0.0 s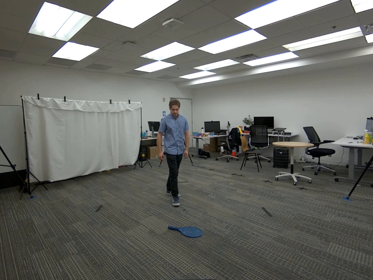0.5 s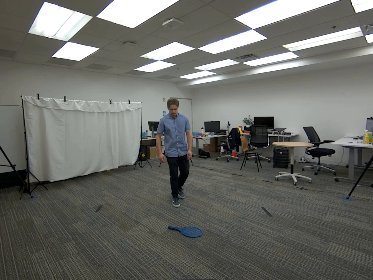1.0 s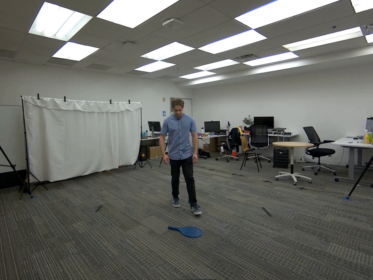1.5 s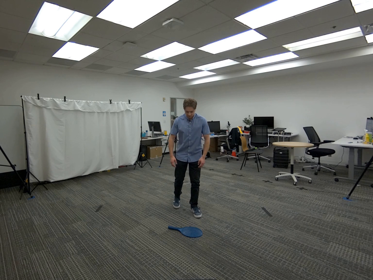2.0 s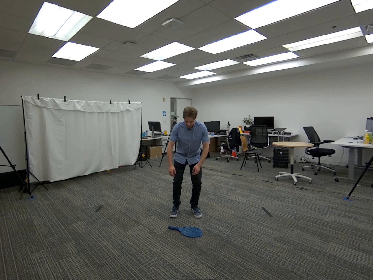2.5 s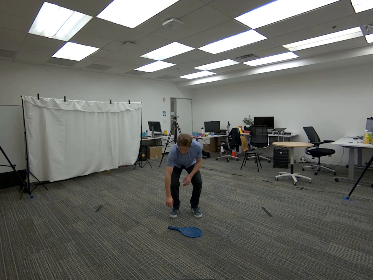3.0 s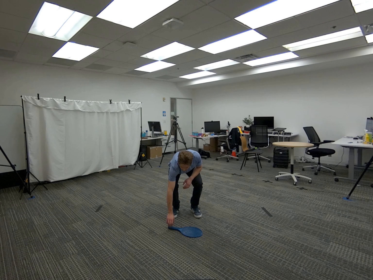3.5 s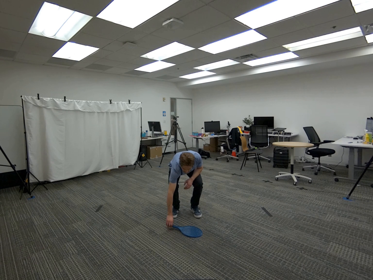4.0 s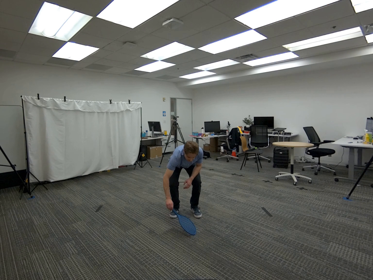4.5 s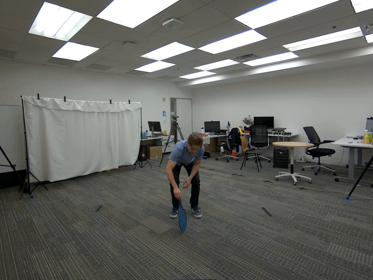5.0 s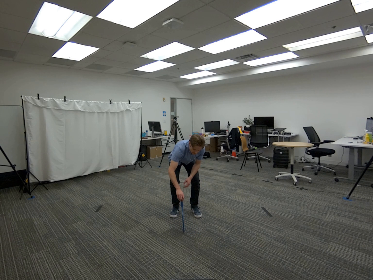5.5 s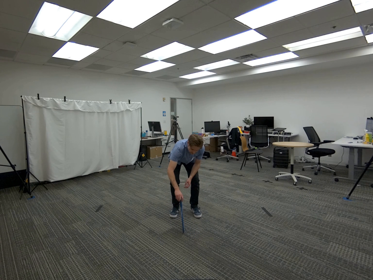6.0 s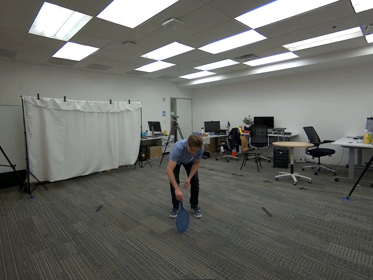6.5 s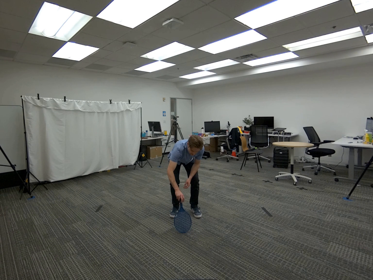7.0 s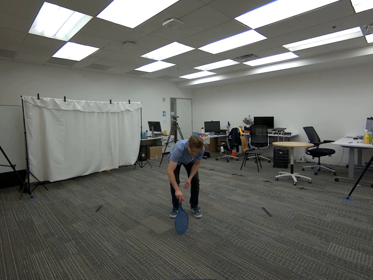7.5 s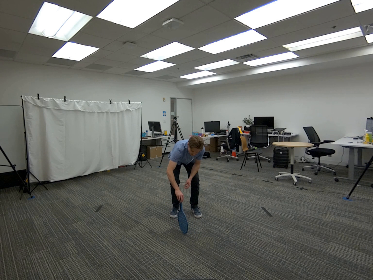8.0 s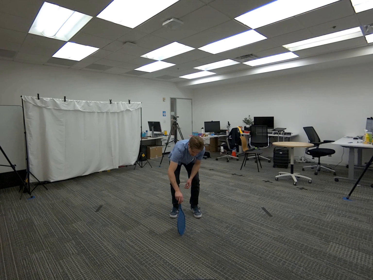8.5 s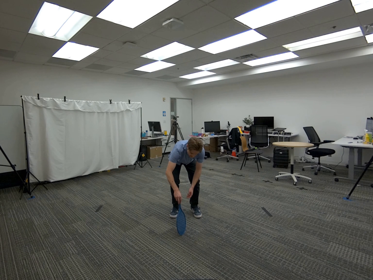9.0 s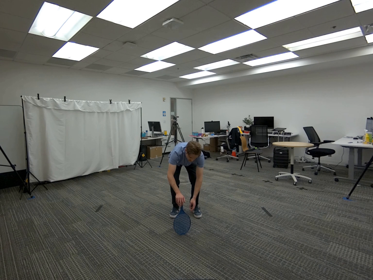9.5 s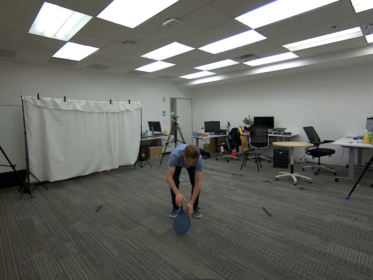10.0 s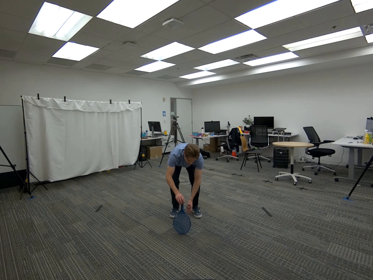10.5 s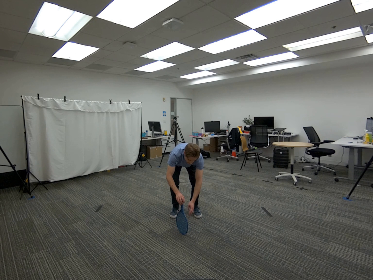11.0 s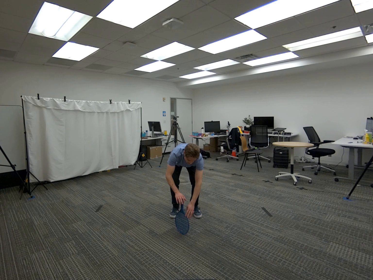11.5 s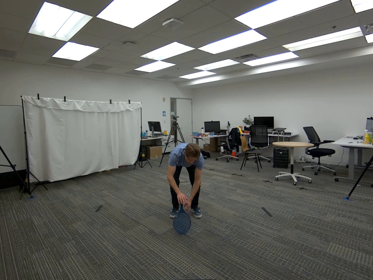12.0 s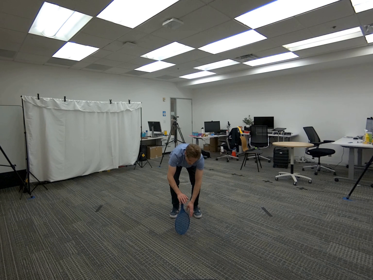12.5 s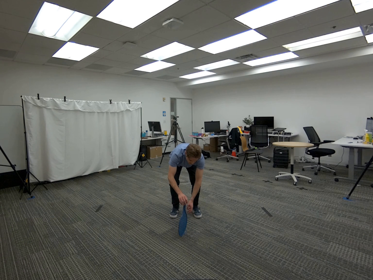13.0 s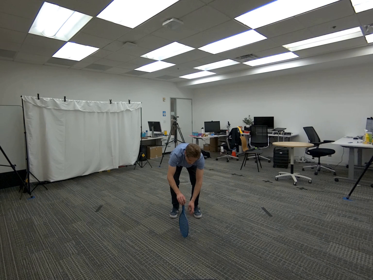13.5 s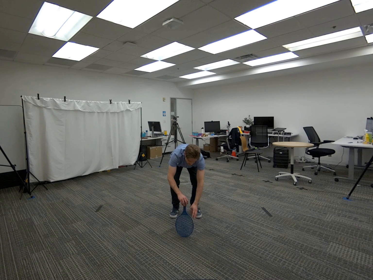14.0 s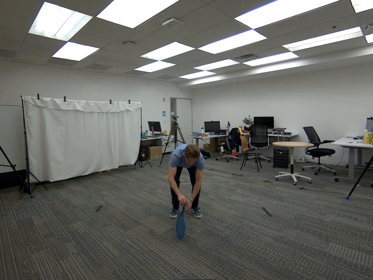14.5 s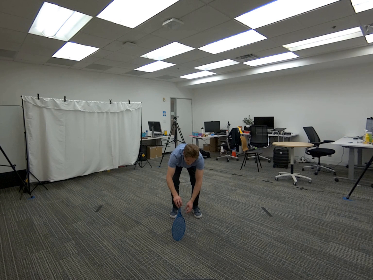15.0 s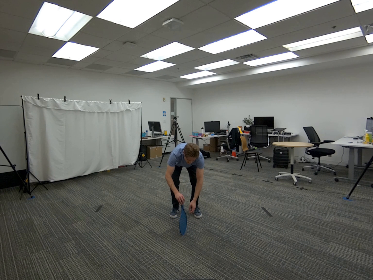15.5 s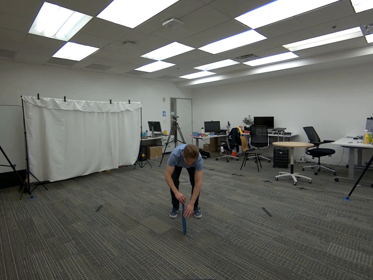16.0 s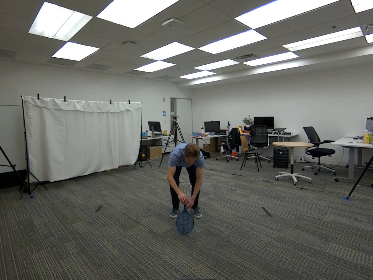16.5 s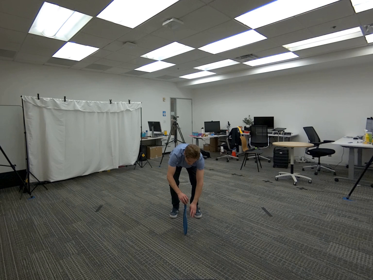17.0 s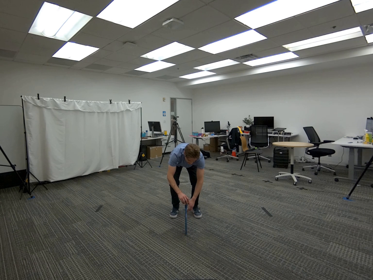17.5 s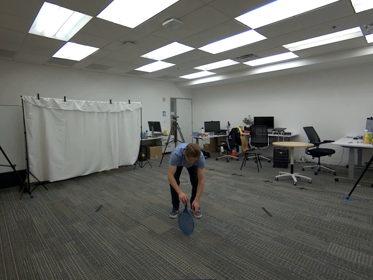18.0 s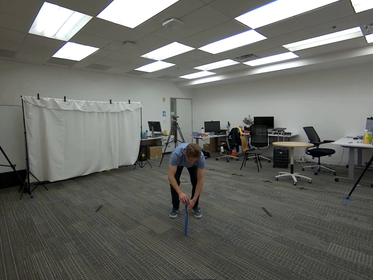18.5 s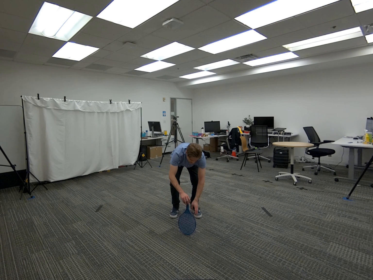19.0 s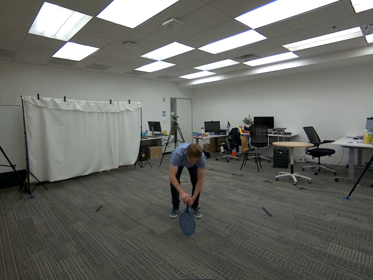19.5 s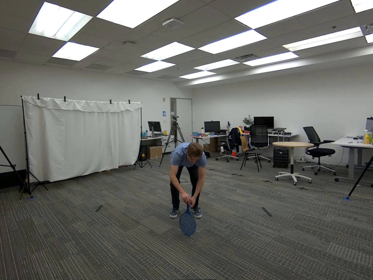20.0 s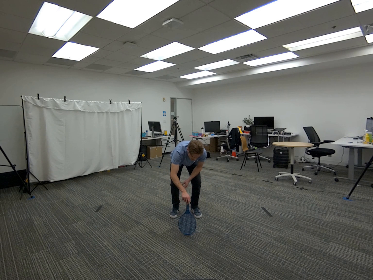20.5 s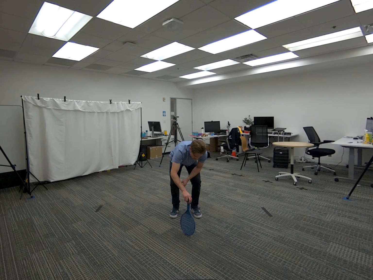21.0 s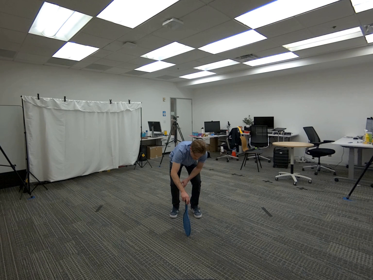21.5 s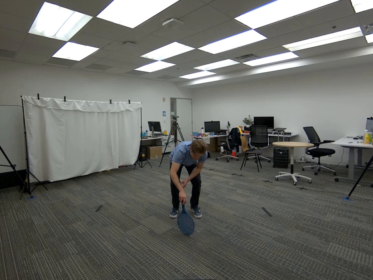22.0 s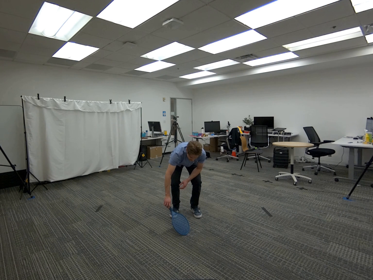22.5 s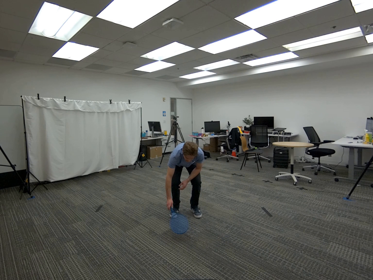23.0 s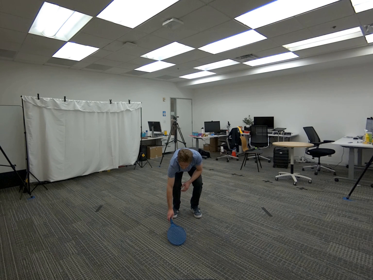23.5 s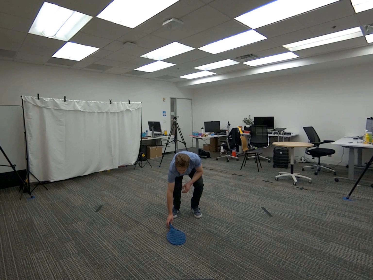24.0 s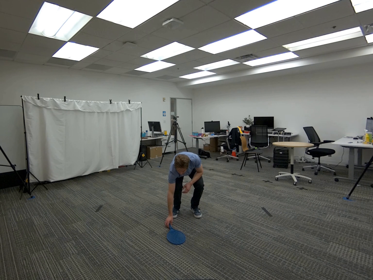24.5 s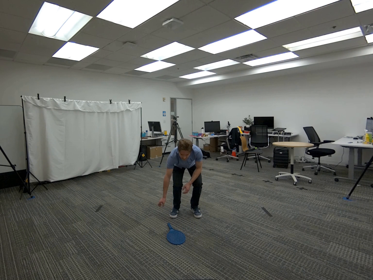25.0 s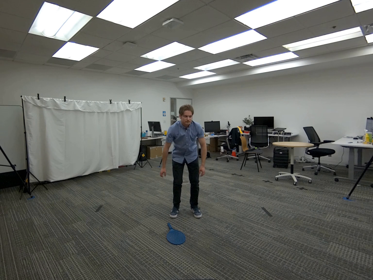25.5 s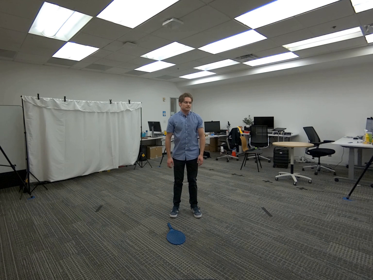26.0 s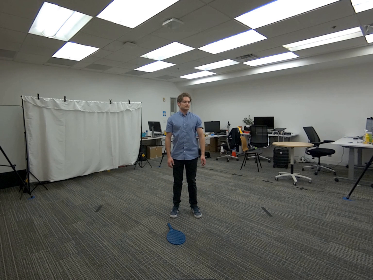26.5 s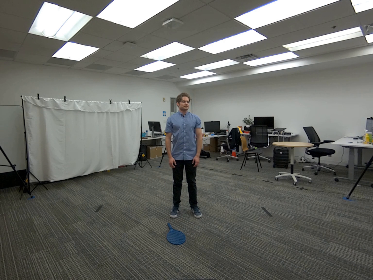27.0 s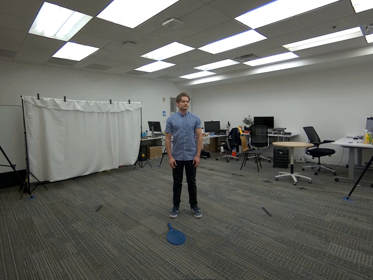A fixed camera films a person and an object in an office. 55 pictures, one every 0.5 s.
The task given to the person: Walk to the tennis racket on the ground and pick it up by the handle. Place the head of the racket on the ground, then use both hands to spin the racket in a circular motion along the ground. When you are finished, place the racket back on the ground.
